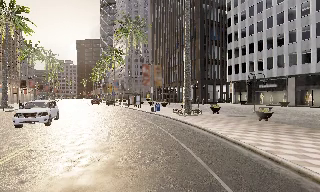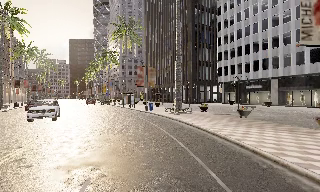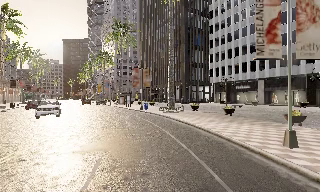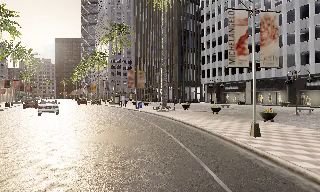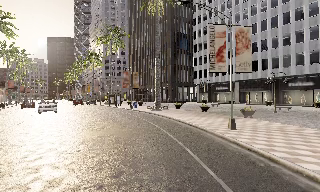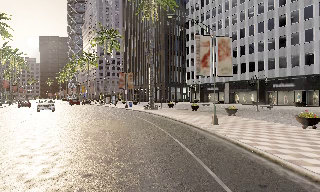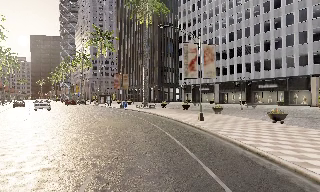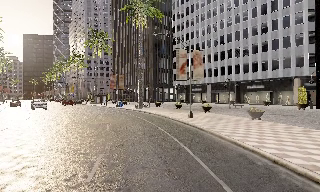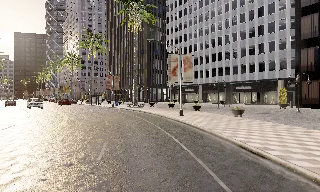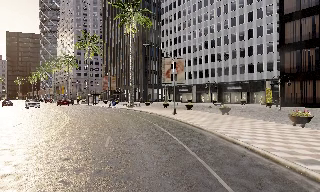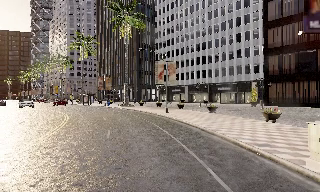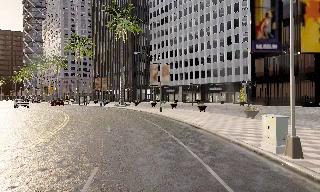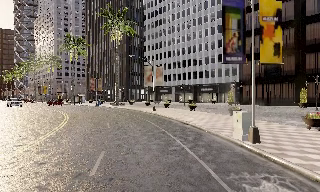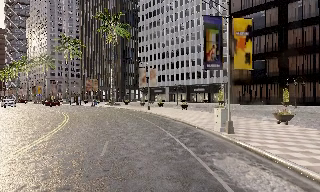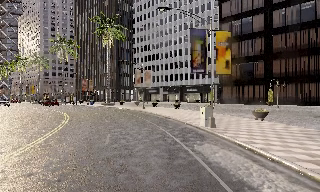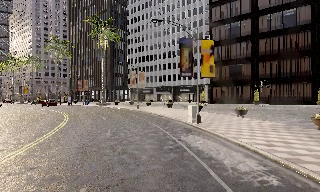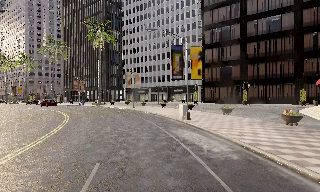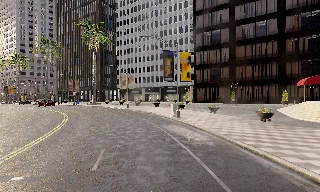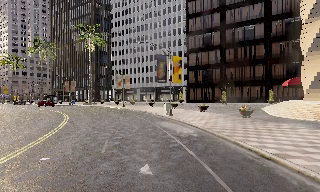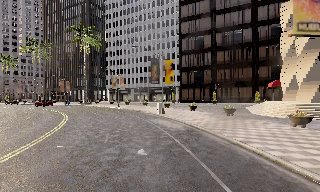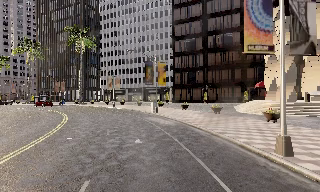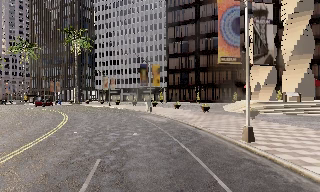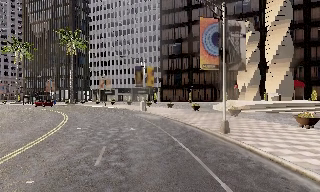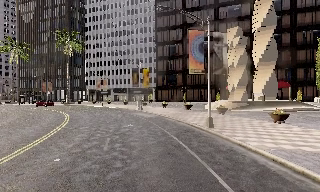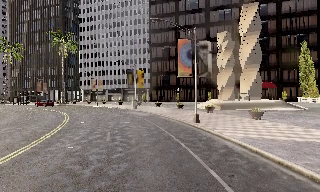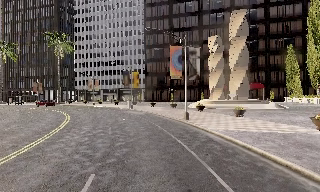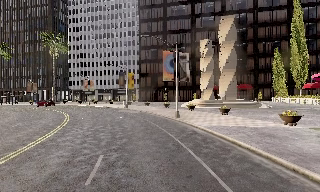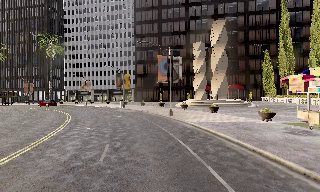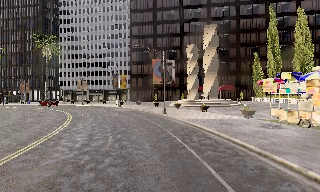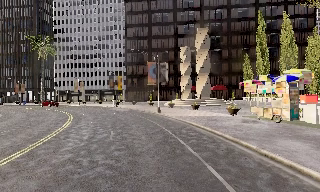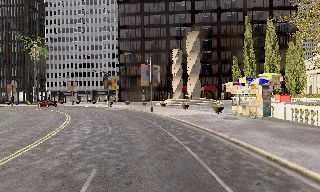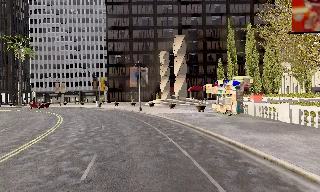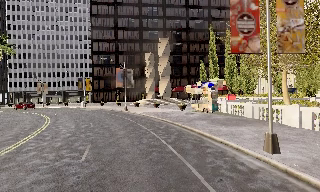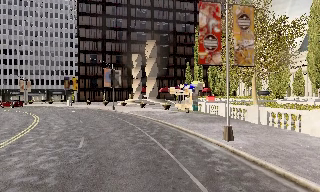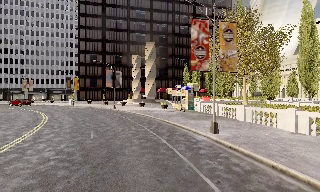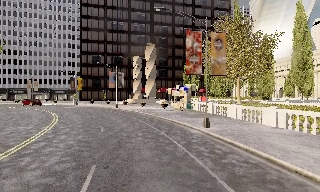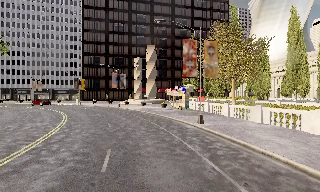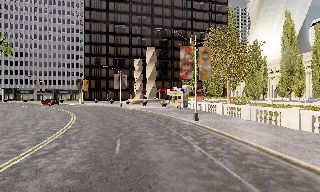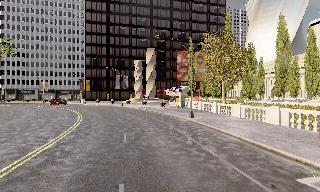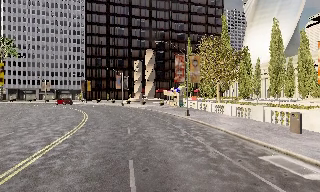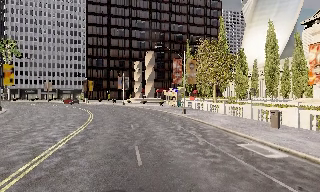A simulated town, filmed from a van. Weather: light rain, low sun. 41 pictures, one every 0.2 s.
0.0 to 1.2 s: The camera swings to its right by about 15 degrees, and the scene slides to the left. It travels backward, about 10 m, so what stands in front gets smaller.
1.2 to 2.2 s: The camera travels backward, about 8 m, so what stands in front gets smaller.
2.2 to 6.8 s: The scene slides to the left, as the camera pans about 55 degrees to its right. It travels backward, about 35 m.
6.8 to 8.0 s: The camera travels backward, about 9 m, so what stands in front gets smaller.
The film runs backward here.
